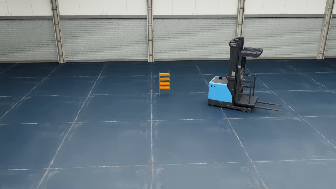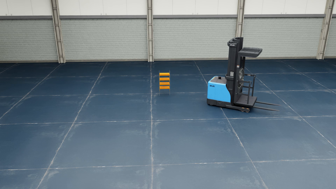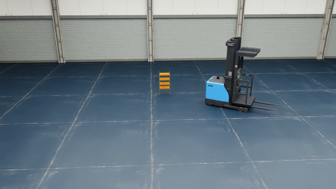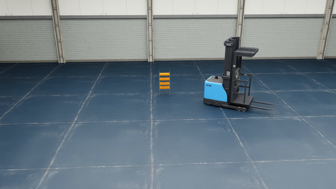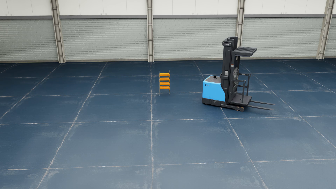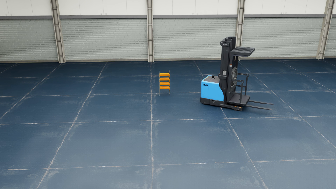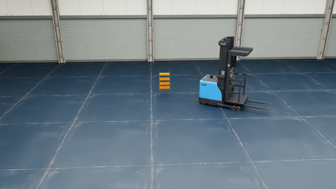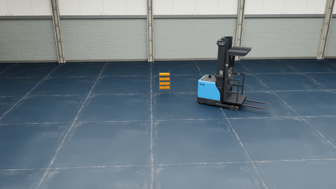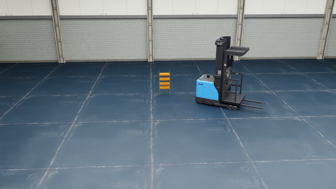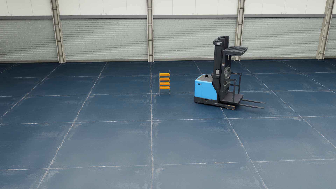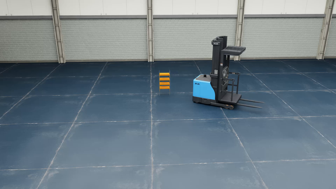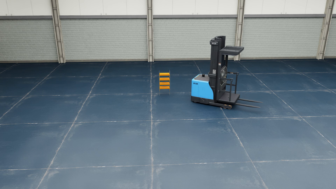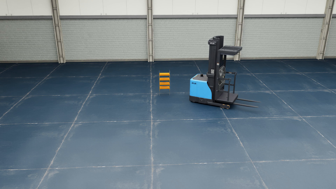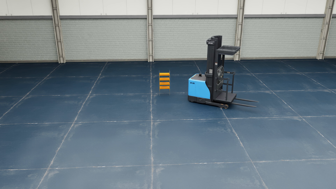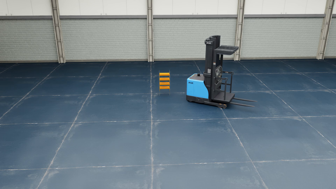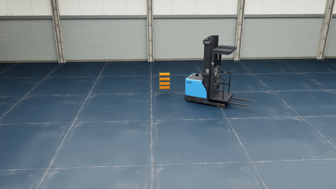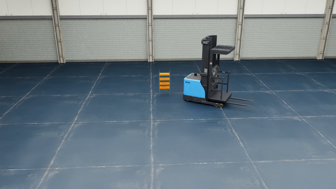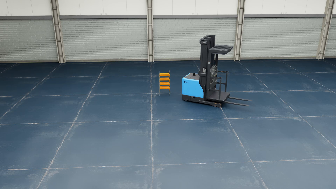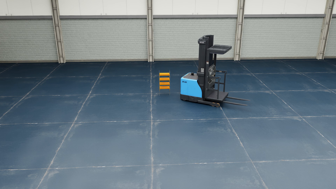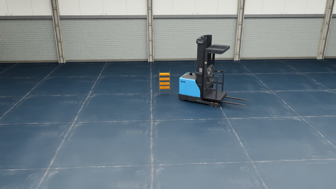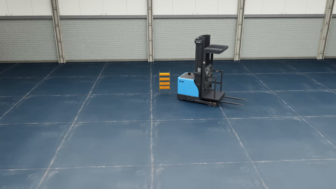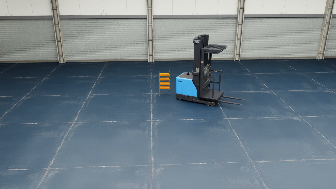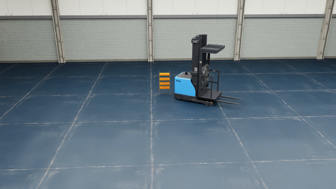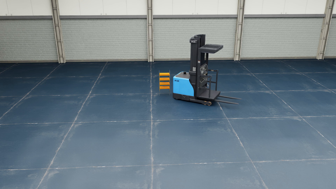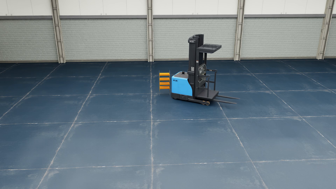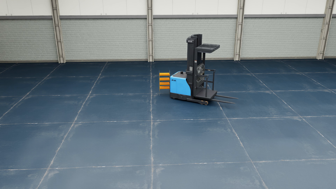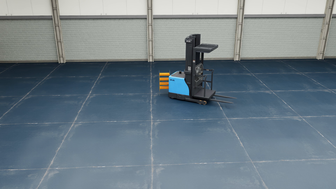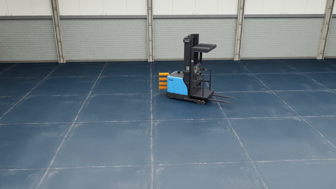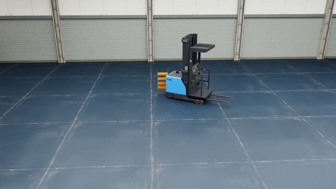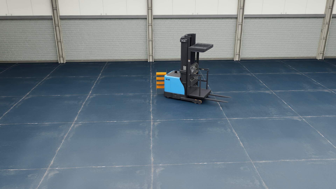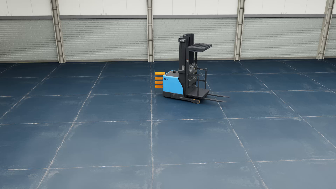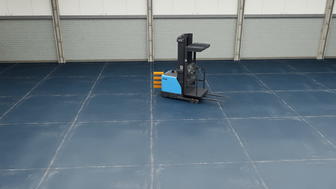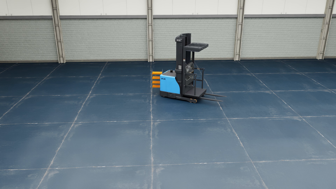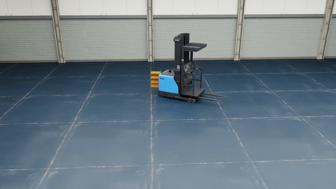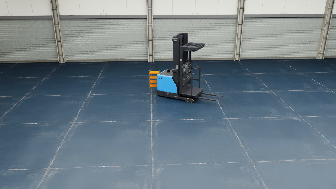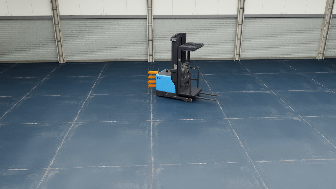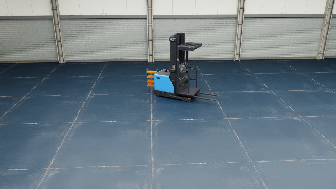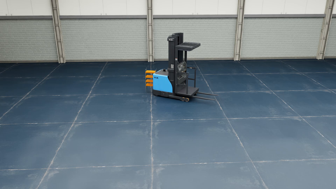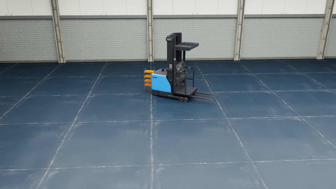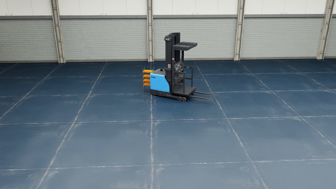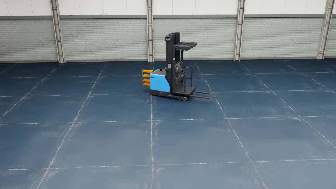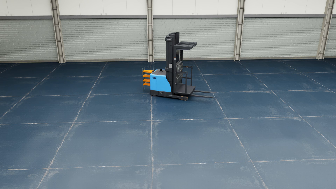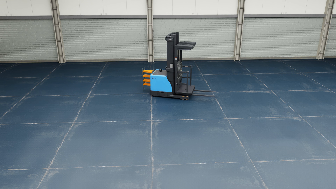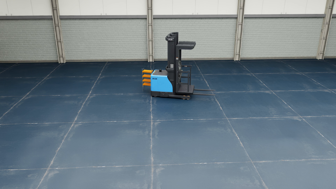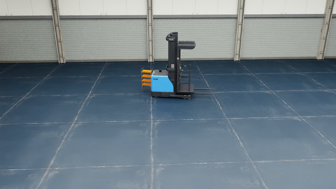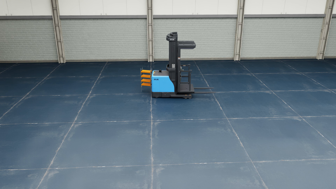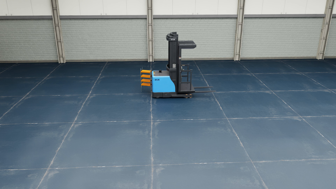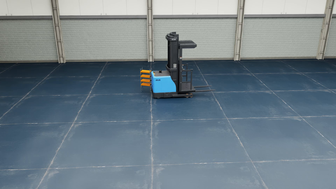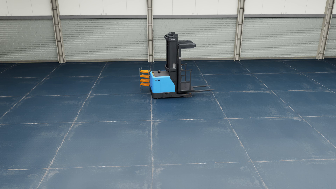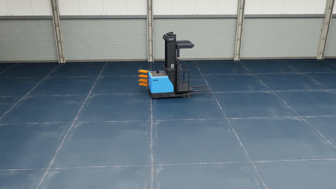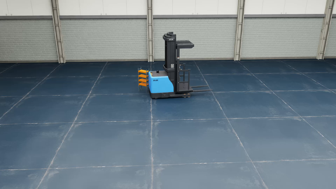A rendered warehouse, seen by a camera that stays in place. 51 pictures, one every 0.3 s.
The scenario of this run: A forklift runs into an object in its way.
